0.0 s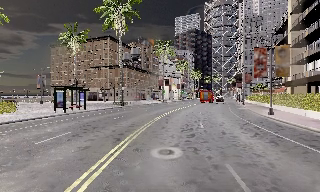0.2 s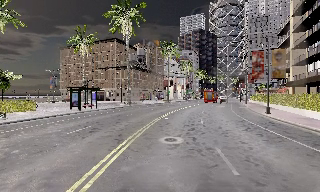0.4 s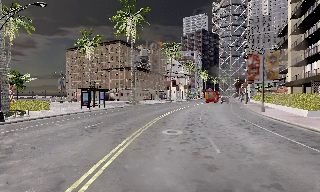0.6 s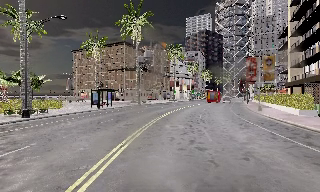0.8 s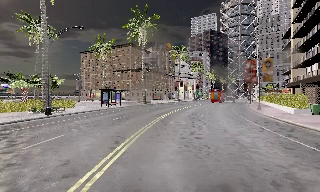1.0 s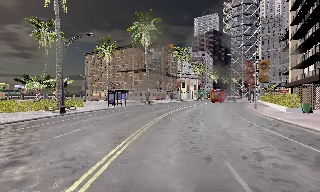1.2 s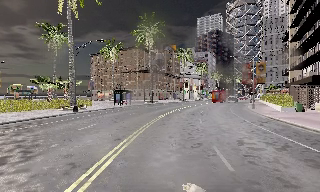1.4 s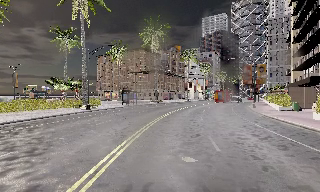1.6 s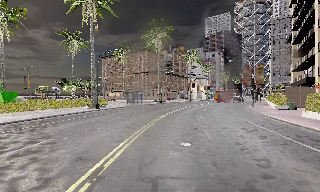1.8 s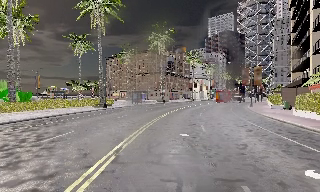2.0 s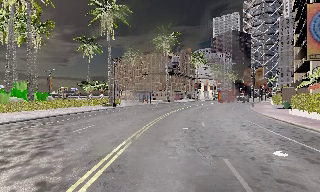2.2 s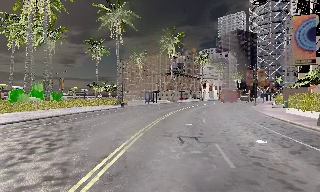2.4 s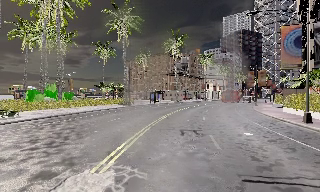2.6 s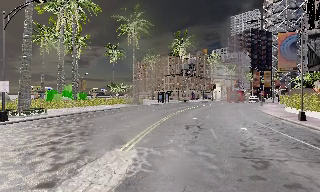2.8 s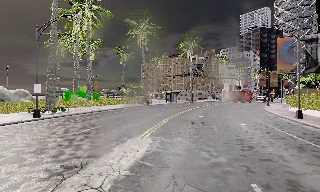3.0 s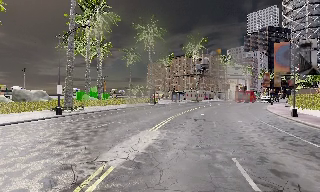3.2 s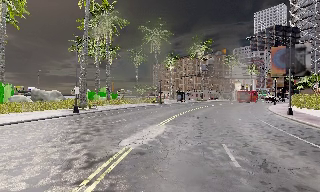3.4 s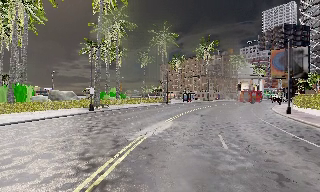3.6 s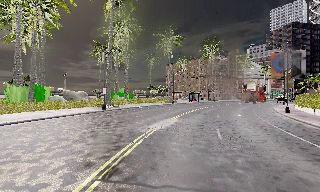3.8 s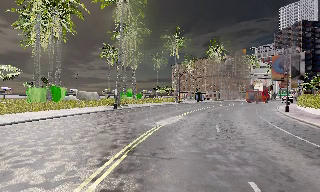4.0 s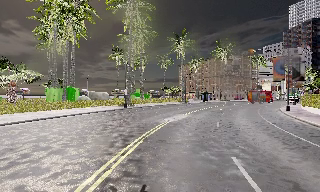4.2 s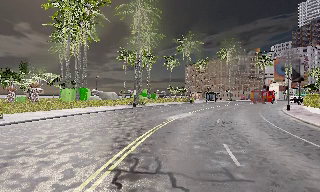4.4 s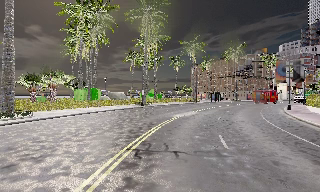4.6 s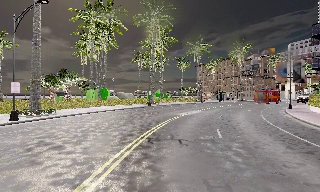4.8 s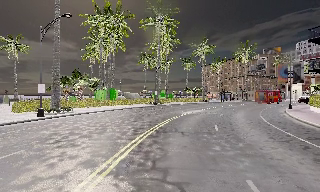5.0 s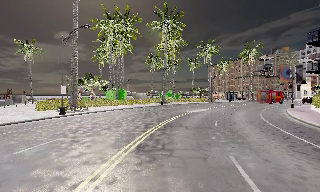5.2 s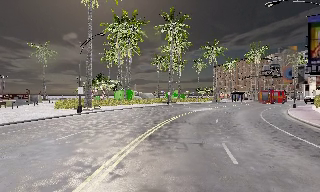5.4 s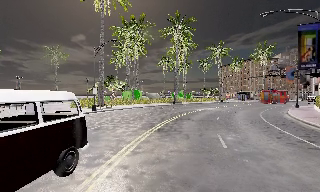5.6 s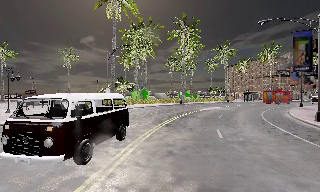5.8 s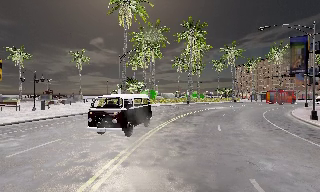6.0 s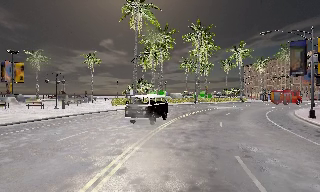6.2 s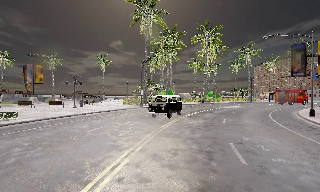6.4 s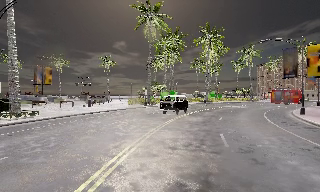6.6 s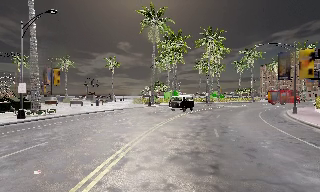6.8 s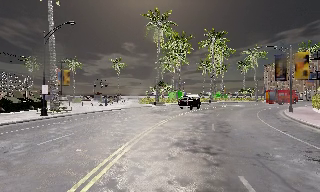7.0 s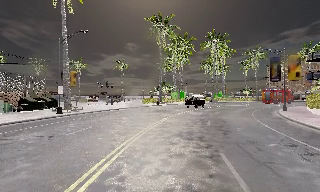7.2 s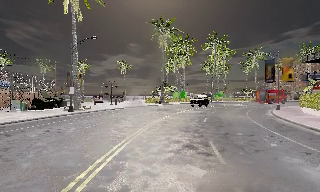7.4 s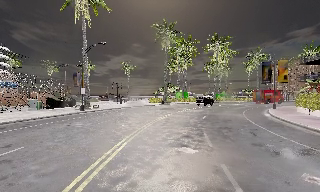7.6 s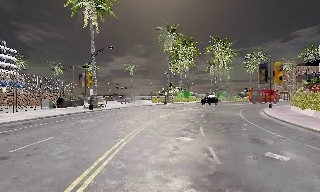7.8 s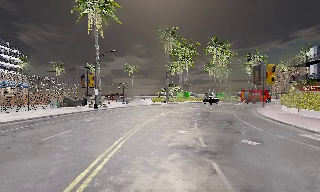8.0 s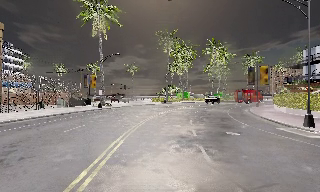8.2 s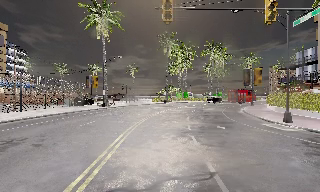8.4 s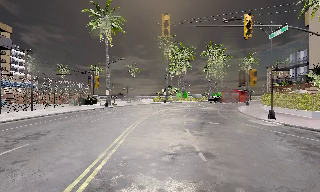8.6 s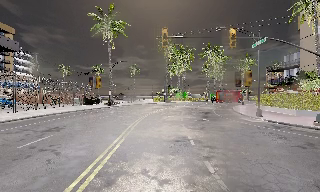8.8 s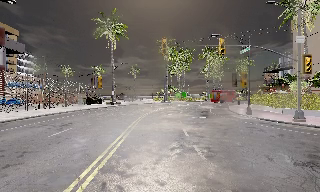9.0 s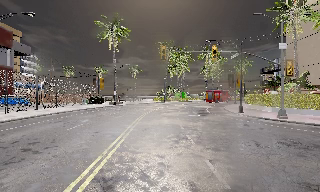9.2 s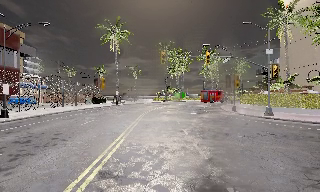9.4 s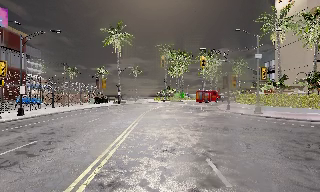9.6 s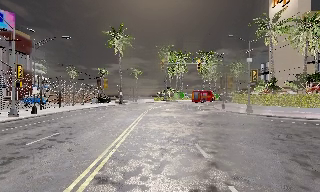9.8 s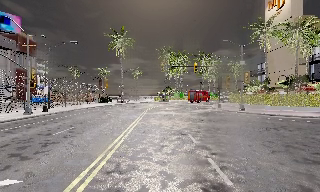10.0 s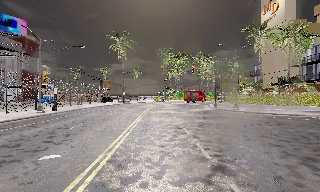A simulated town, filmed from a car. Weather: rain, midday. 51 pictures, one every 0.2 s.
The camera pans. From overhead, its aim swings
counterclockwise.
The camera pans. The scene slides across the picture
to the right.
0.0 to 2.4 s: The camera swings to its left by about 15 degrees, and the scene slides to the right. It travels backward, about 18 m, so what stands in front gets smaller.
2.4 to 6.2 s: The scene slides to the right, as the camera pans about 45 degrees to its left. It travels backward, about 30 m.
6.2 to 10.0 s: The camera travels backward, about 30 m, so what stands in front gets smaller.
The film runs backward here.
